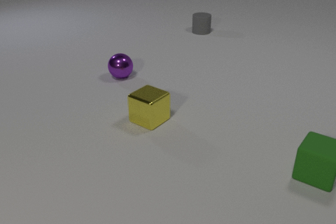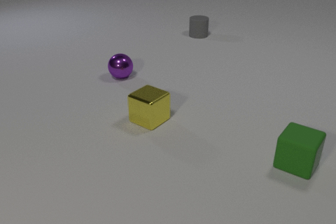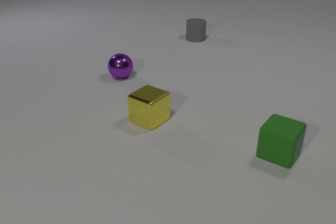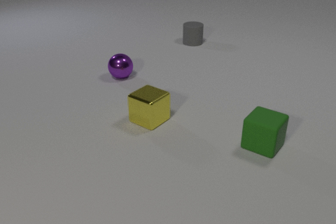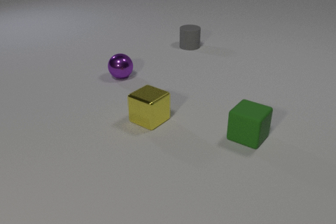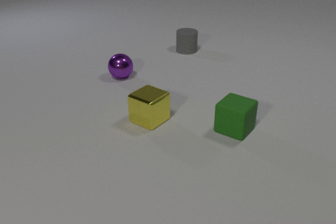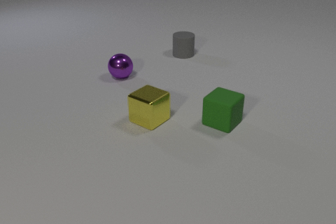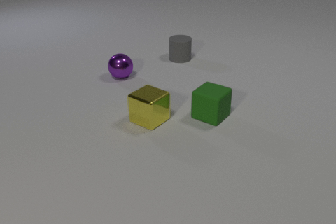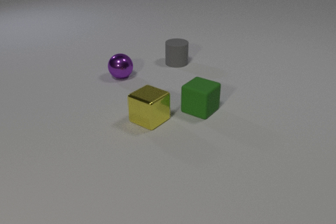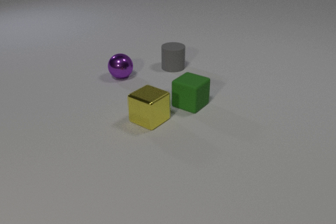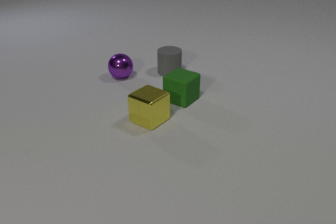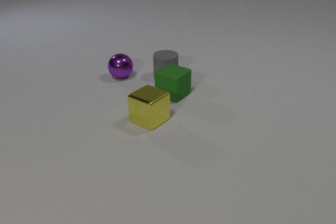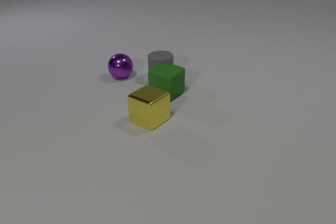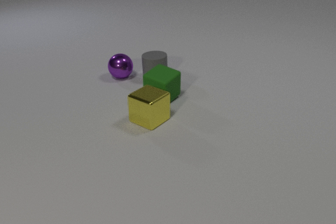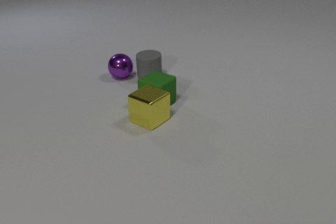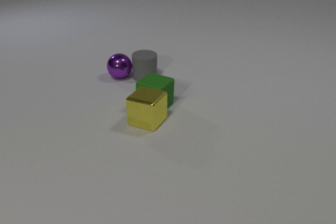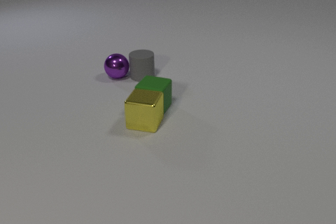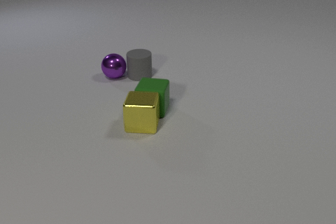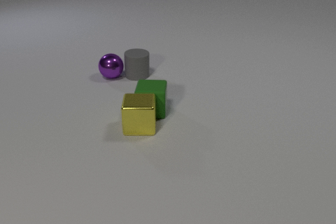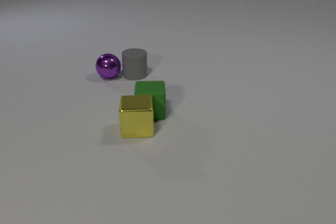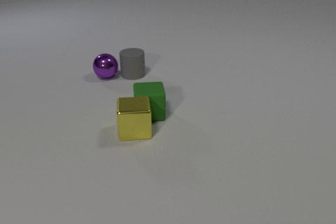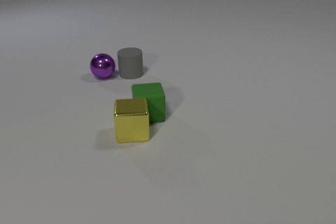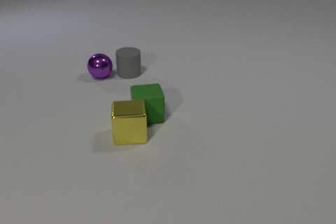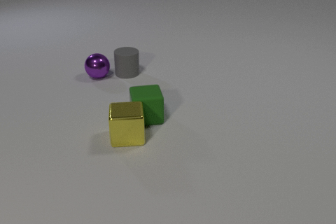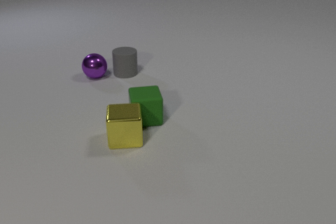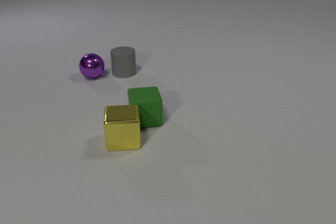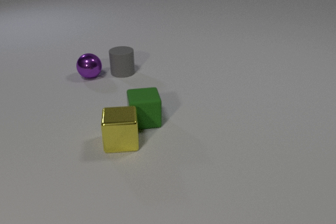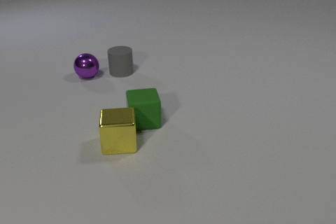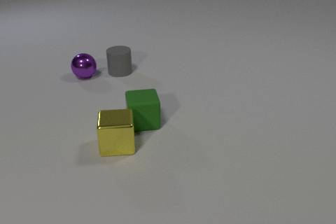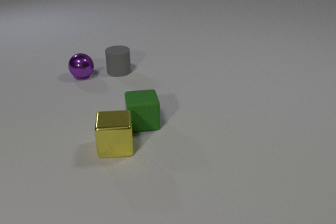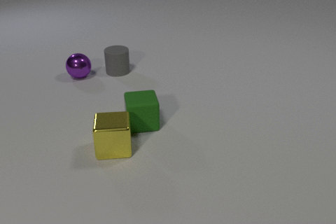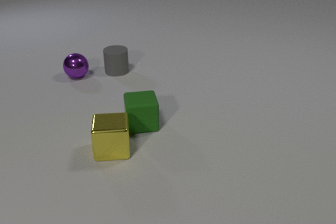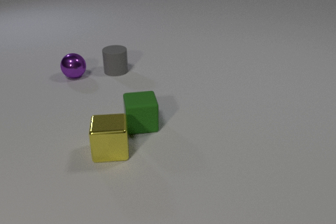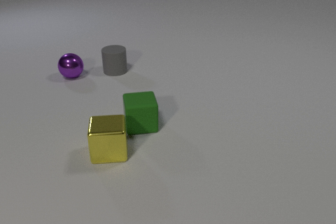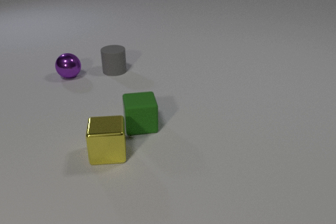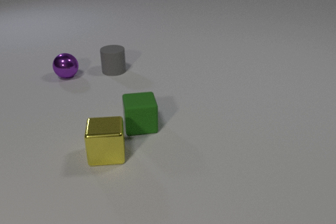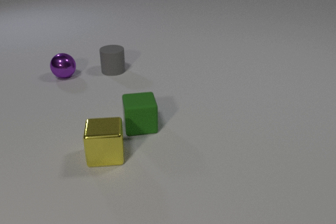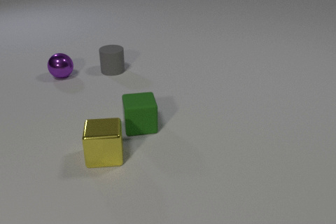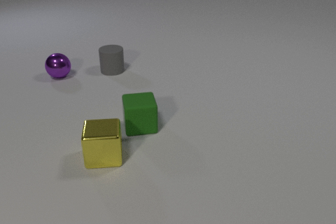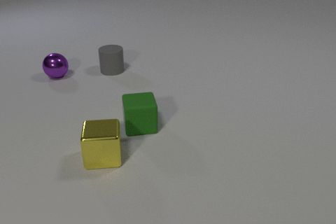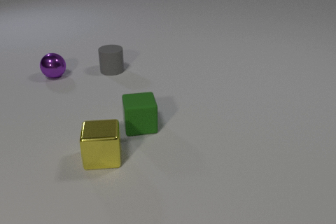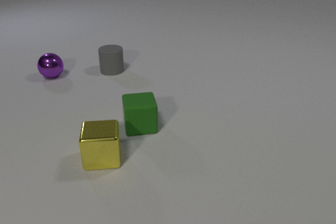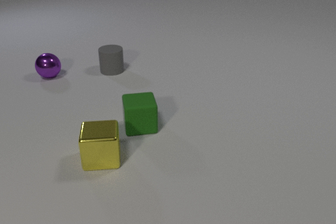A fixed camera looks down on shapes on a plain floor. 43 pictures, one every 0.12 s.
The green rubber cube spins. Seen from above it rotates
counterclockwise.
The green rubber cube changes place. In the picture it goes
to the left.
0.00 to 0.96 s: The gray rubber cylinder slides toward the camera. The green rubber cube slides to the left and away from the camera.
0.96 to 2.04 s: The gray rubber cylinder slides to the left and toward the camera. The green rubber cube slides to the left, spins so that its near face slides to the right, counterclockwise seen from above. The yellow metal cube slides toward the camera and to the left, spins so that its near face slides to the right, counterclockwise seen from above. The purple metal sphere rolls to the left. The gray rubber cylinder and the green rubber cube collide. The green rubber cube and the yellow metal cube collide. The gray rubber cylinder and the purple metal sphere collide.
2.04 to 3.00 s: The gray rubber cylinder slides to the left and away from the camera. The green rubber cube slides toward the camera, spins counterclockwise seen from above by about 15 degrees, its near face sliding to the right. The yellow metal cube slides toward the camera and to the left. The purple metal sphere rolls to the left.
3.00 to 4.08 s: The gray rubber cylinder slides to the left and away from the camera. The green rubber cube slides toward the camera. The yellow metal cube slides toward the camera and to the left. The purple metal sphere rolls to the left.
4.08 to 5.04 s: The yellow metal cube slides toward the camera. The purple metal sphere rolls to the left.
How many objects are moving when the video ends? 2.
Are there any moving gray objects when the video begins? yes.
How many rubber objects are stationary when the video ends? 2.
